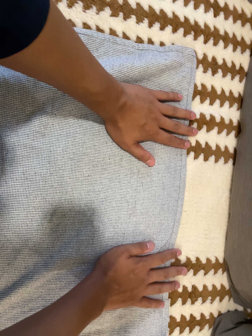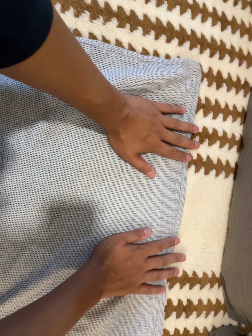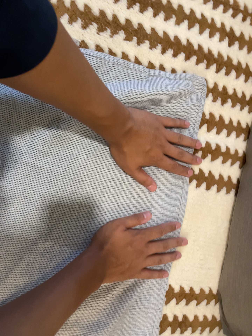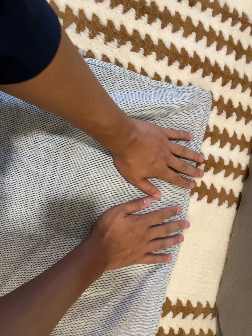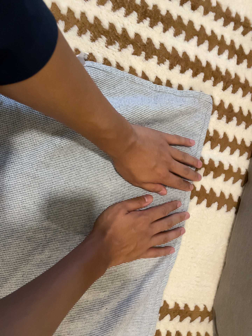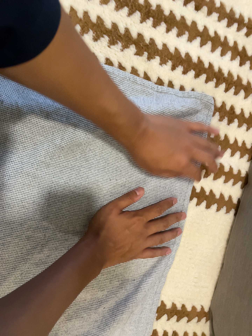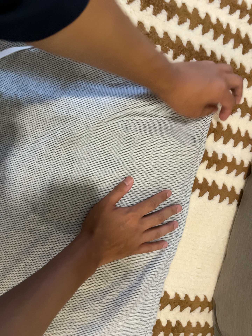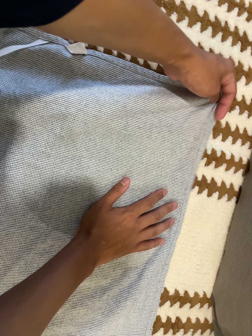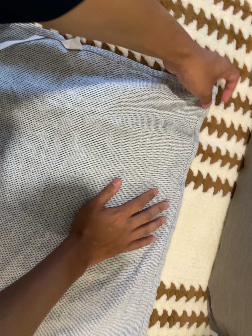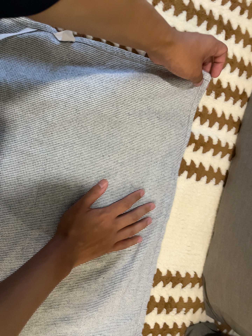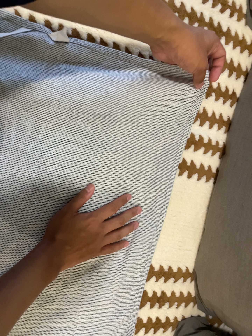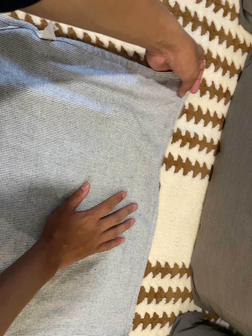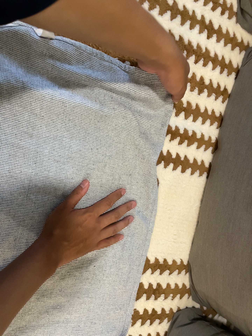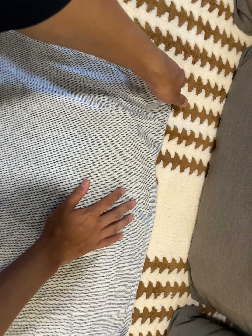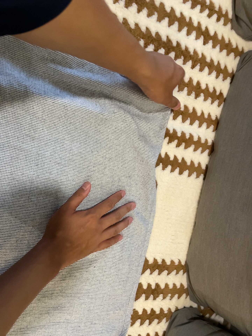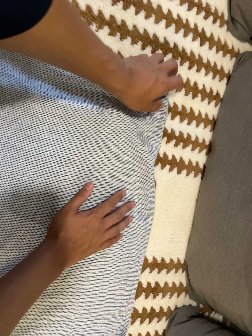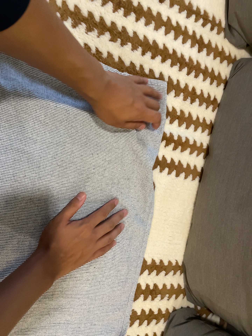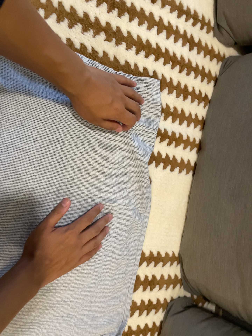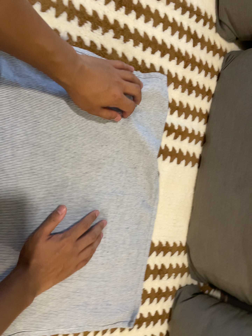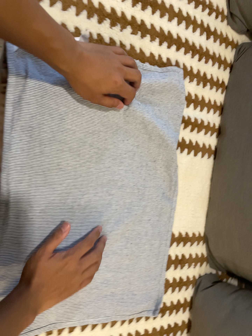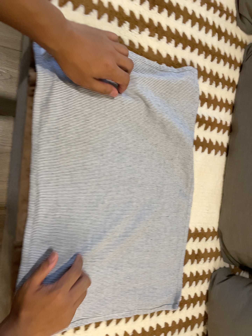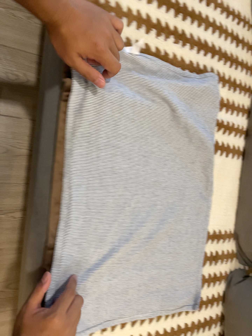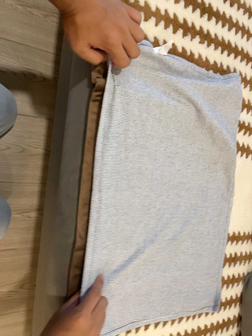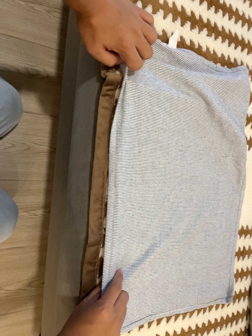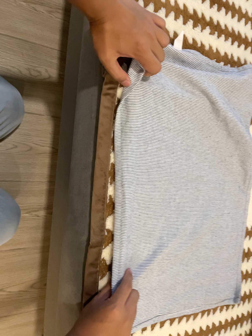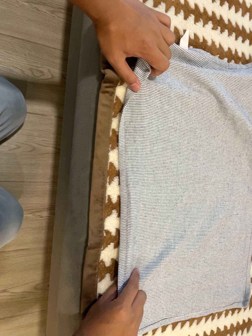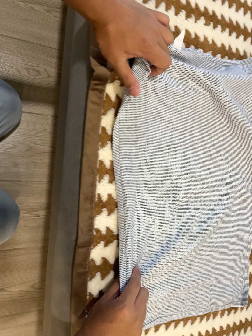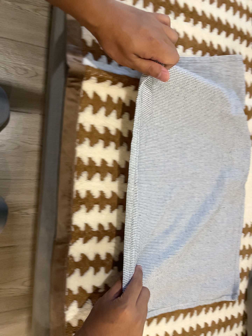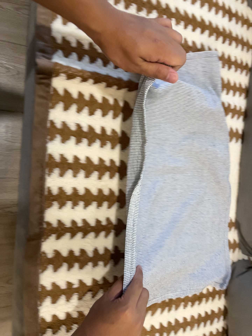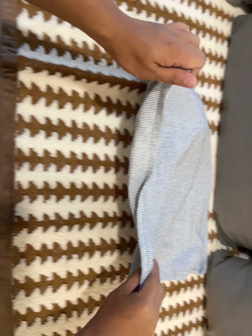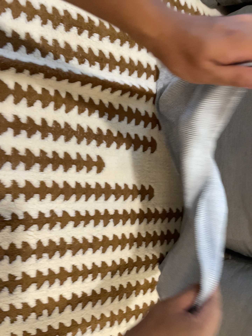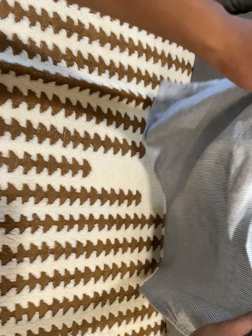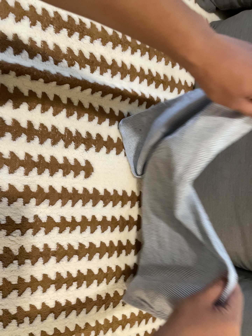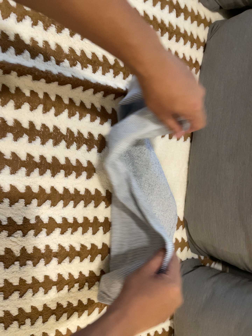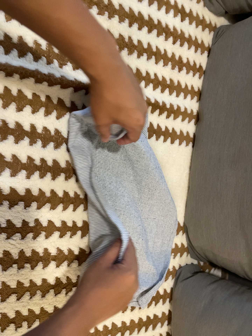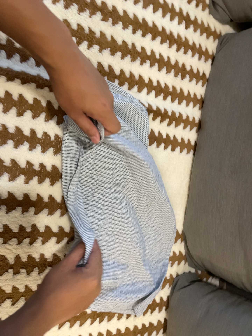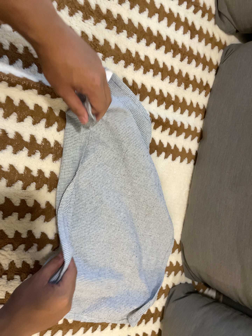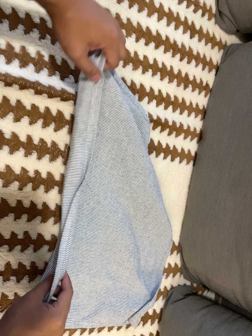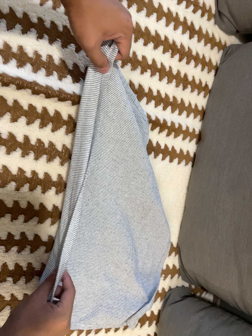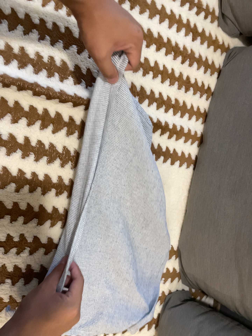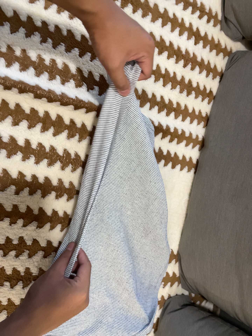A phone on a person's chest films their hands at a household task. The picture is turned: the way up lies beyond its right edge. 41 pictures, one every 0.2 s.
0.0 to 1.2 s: The camera travels toward the top of its view, about 7 cm, so close, fixed things drift downward. It rolls about its line of sight by about 10 degrees, and the scene rotates clockwise.
1.2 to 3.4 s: The scene slides to the left, as the camera pans about 10 degrees to its right. It travels backward, about 10 cm, so what stands in front gets smaller.
3.4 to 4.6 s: The camera travels to its left, about 26 cm, so close, fixed things drift to the right.
4.6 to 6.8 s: The camera travels to its right, about 24 cm, so close, fixed things drift to the left.
6.8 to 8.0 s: The camera shifts only a little, or ends up much as it began.
The film runs backward here.
